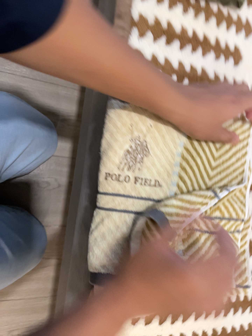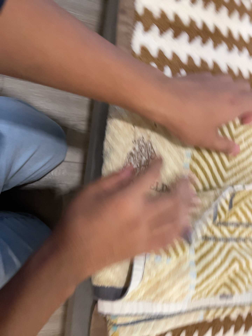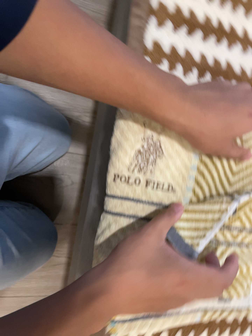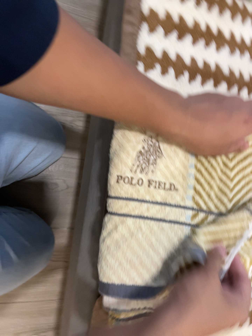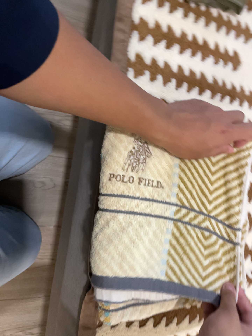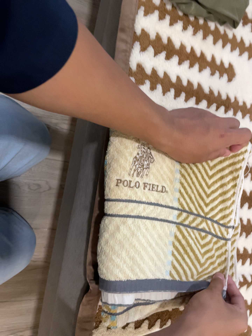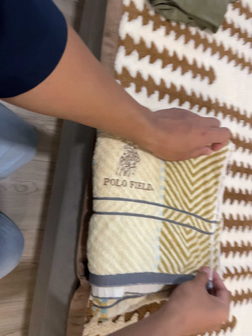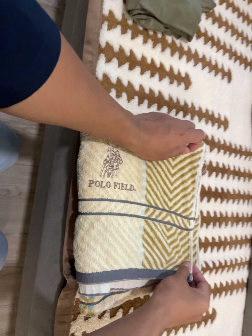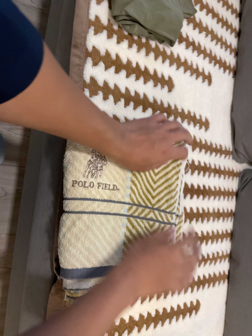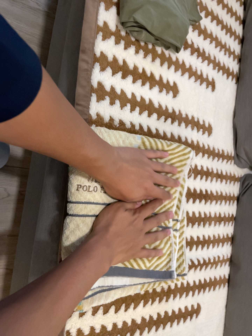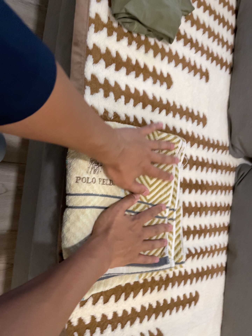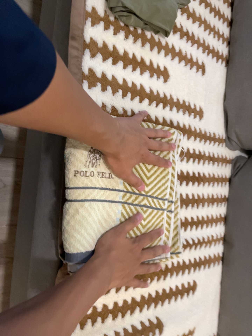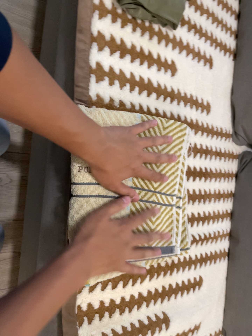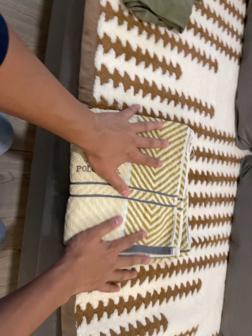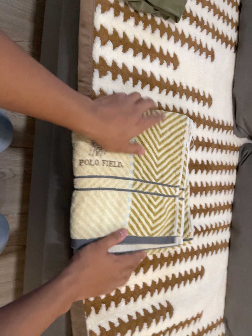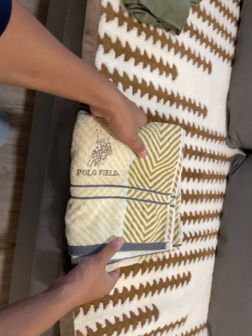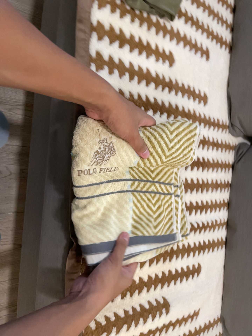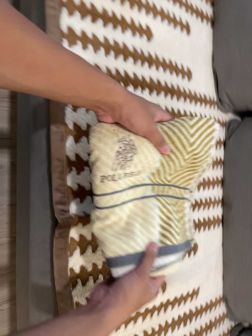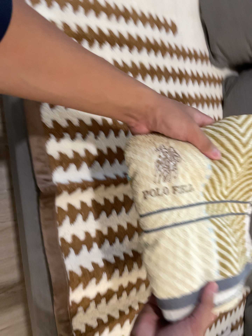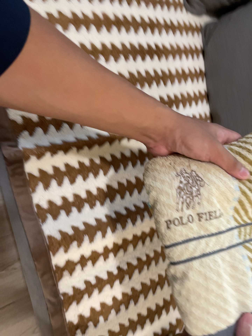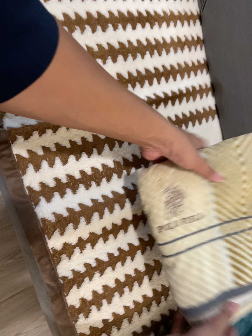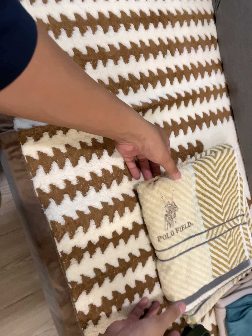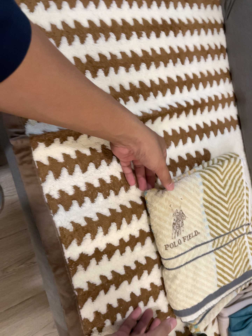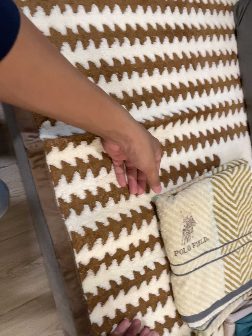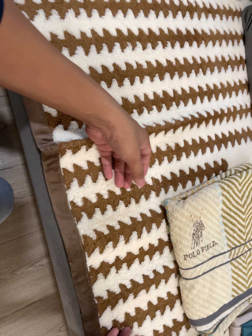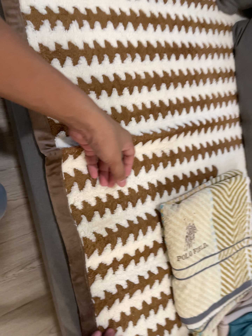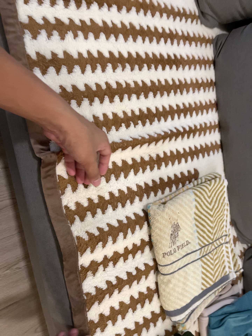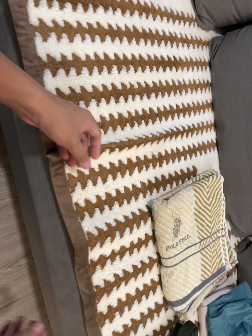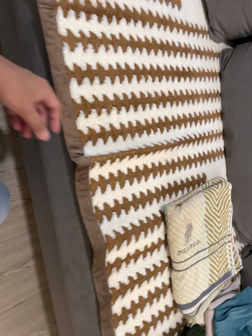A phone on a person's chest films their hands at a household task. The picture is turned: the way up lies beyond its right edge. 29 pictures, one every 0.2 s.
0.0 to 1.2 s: The camera shifts only a little, or ends up much as it began.
1.2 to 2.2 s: The camera travels backward, about 6 cm, so what stands in front gets smaller.
2.2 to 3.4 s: The camera travels toward the bottom of its view, about 7 cm, so close, fixed things drift upward.
3.4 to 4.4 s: The camera travels to its right, toward the bottom of its view and forward, about 18 cm. Its aim tips toward the bottom of its view by about 10 degrees, and the scene shifts upward. It rolls about its line of sight by about 15 degrees, and the scene rotates counterclockwise.
4.4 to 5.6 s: The camera pans to its right by about 10 degrees. It travels to its left and backward, about 20 cm.
The film runs forward here.
